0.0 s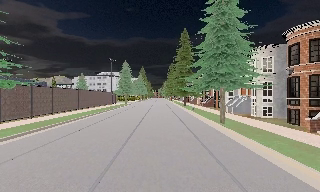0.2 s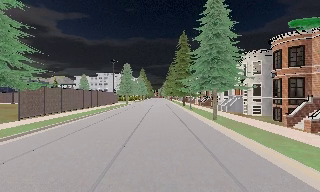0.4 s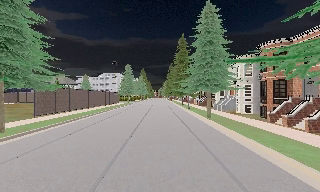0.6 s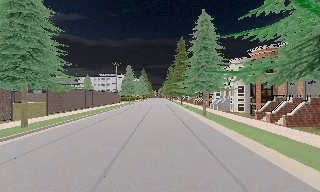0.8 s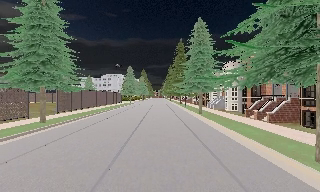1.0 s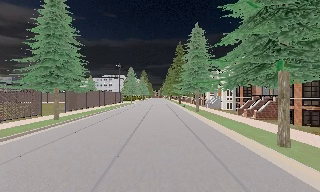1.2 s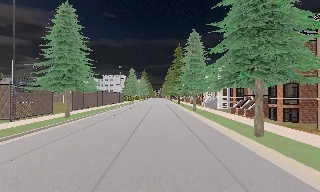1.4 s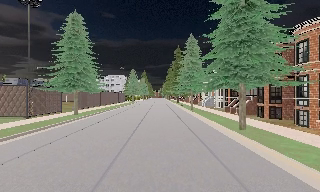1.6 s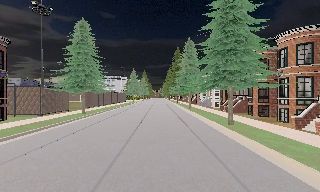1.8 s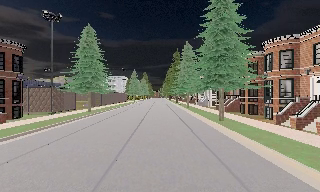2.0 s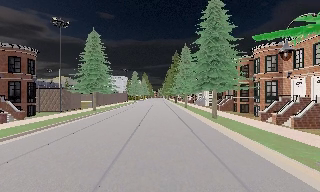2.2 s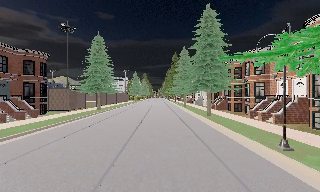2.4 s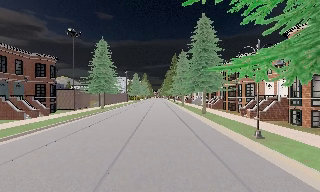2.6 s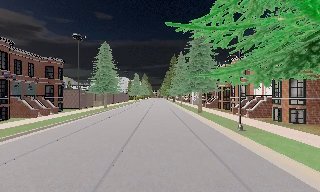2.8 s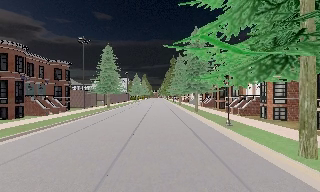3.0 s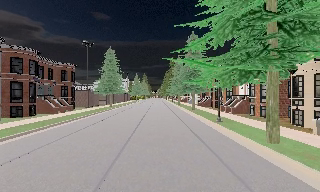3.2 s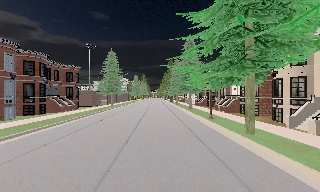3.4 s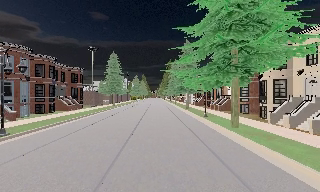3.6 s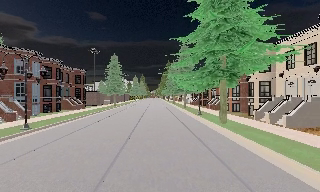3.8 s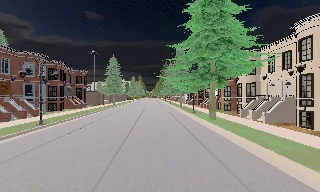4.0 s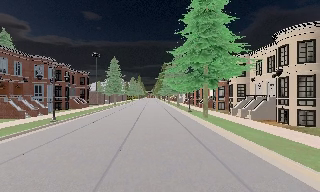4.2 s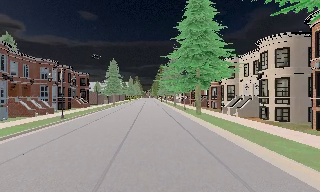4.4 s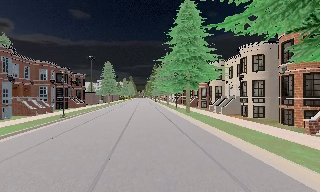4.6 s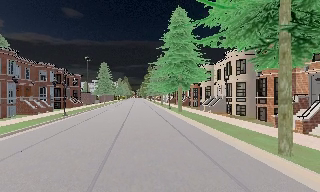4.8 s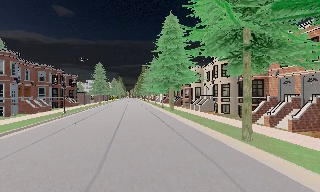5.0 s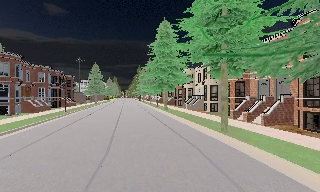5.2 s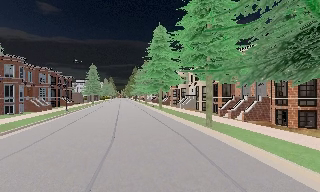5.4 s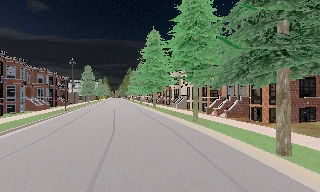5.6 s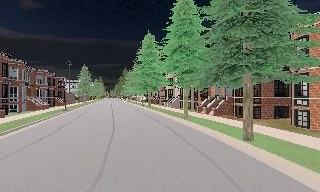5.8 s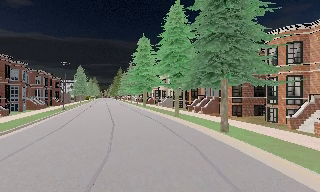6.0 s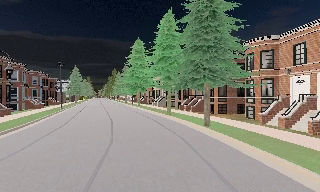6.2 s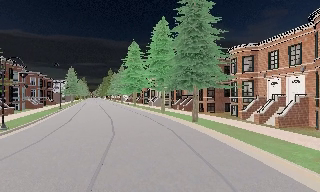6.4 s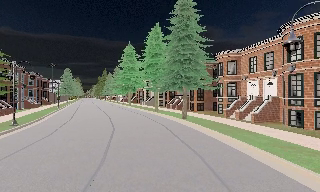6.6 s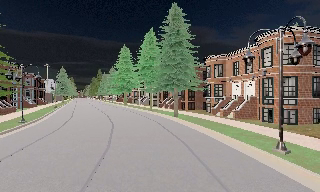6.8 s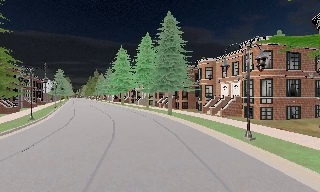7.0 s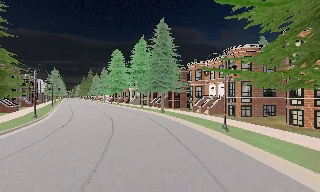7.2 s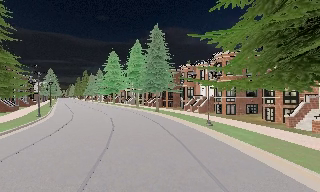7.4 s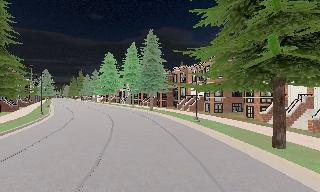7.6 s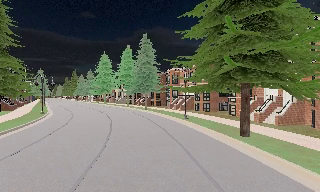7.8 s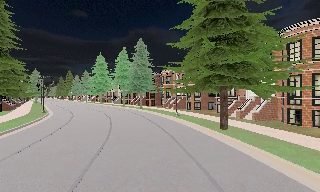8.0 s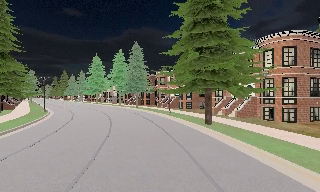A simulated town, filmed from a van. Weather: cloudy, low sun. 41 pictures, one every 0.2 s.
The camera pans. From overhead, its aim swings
clockwise.
The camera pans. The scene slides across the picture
to the left.
0.0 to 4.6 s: The camera travels backward, about 40 m, so what stands in front gets smaller.
4.6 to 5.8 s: The camera swings to its right by about 10 degrees, and the scene slides to the left. It travels backward, about 10 m, so what stands in front gets smaller.
5.8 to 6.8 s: The camera travels backward, about 8 m, so what stands in front gets smaller.
6.8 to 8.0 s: The camera pans to its right, which is clockwise from overhead, by about 10 degrees. It travels backward, about 10 m, so what stands in front gets smaller.
The film runs backward here.
